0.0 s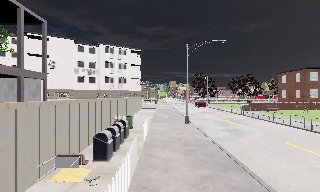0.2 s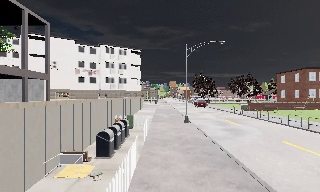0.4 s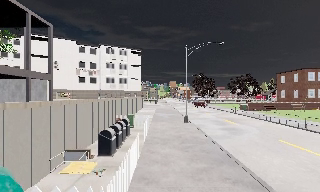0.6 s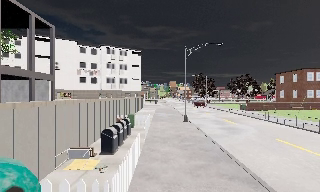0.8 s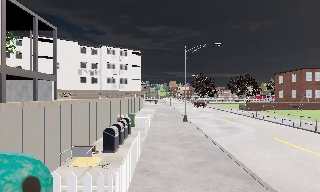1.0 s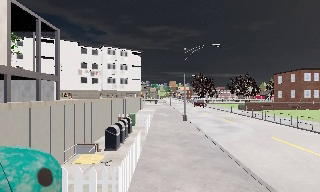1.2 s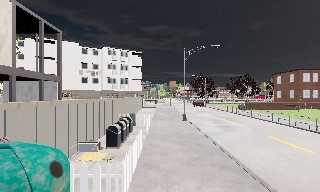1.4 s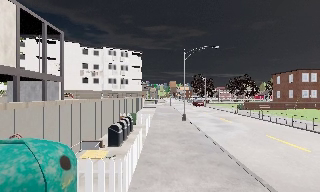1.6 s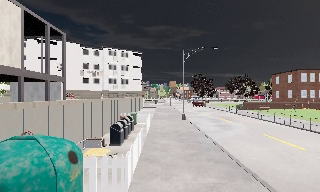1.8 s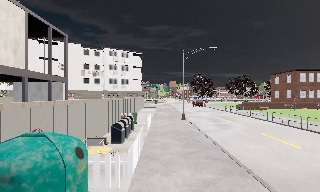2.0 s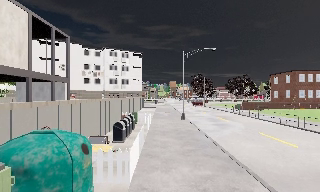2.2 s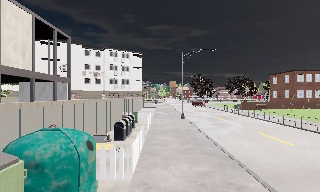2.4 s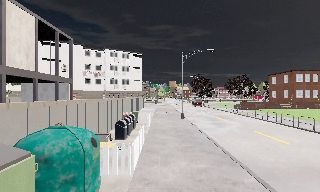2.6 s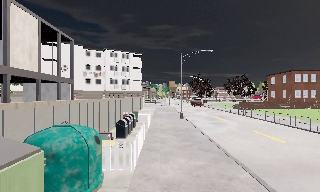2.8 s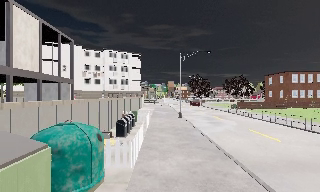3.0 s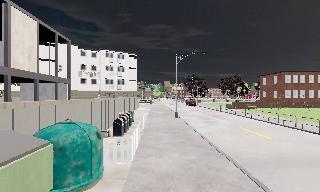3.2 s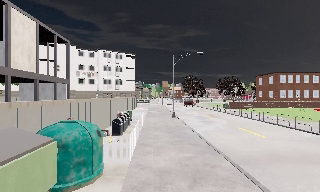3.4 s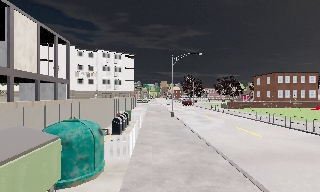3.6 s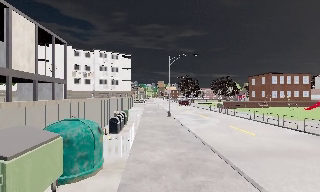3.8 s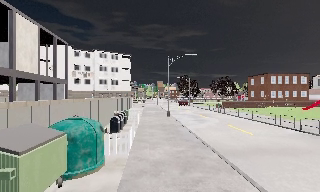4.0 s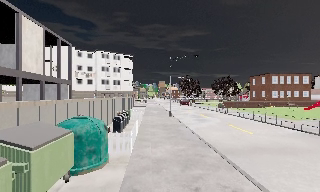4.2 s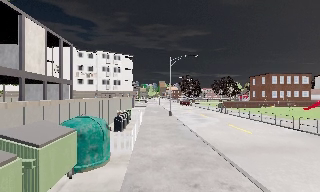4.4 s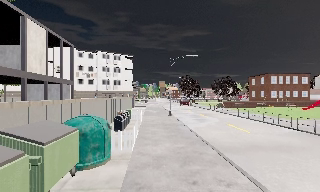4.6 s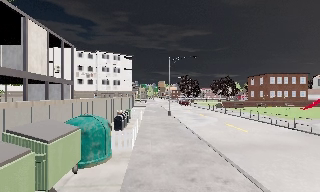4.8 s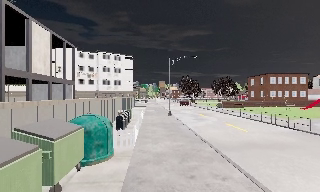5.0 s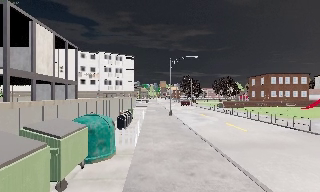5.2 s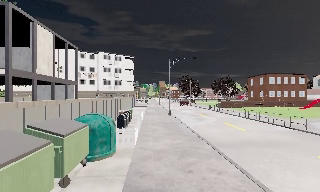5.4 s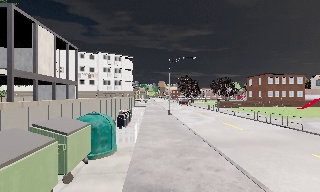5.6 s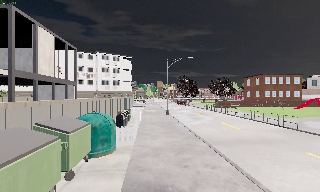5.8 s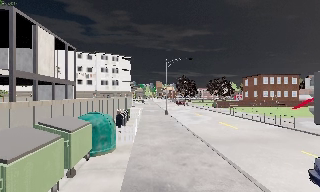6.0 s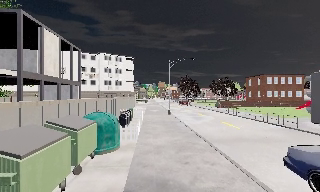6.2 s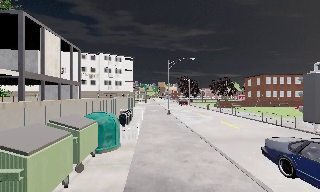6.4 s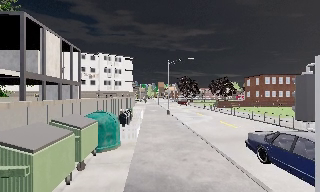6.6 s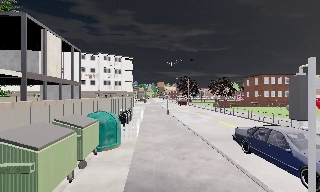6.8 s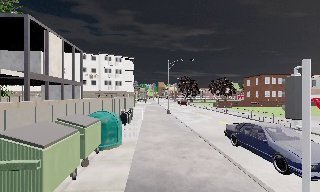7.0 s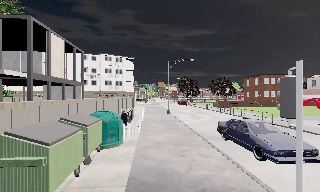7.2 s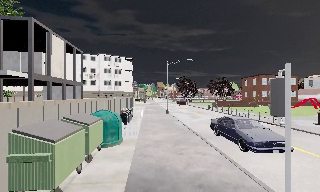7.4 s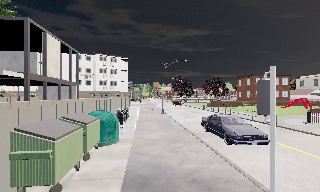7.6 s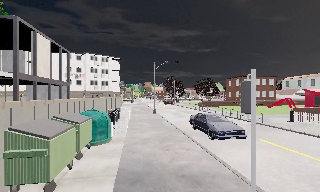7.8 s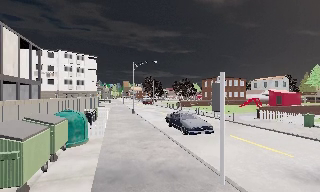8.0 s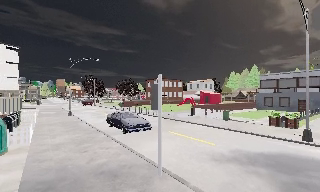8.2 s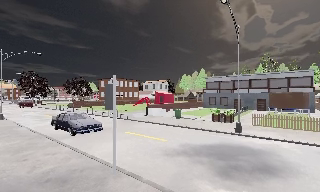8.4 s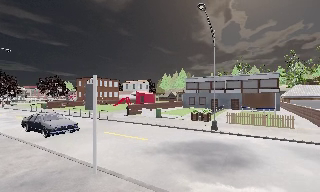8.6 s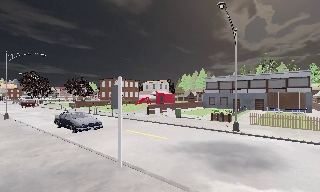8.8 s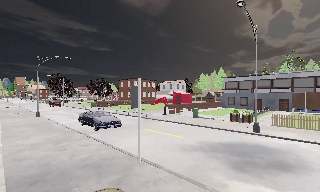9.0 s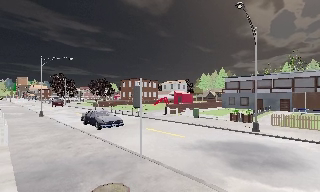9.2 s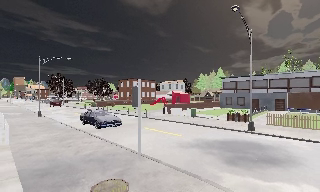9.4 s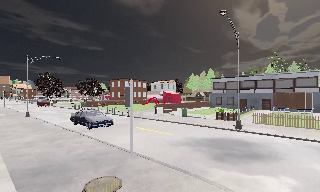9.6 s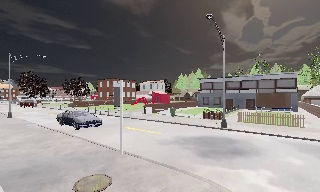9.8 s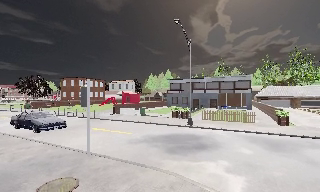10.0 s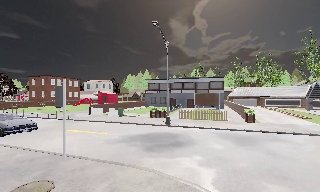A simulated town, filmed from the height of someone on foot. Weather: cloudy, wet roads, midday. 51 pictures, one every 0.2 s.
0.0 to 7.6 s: The camera travels backward, about 8 m, so what stands in front gets smaller.
7.6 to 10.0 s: The camera pans to its right, which is clockwise from overhead, by about 60 degrees. It travels backward, about 3 m.
The film runs backward here.
